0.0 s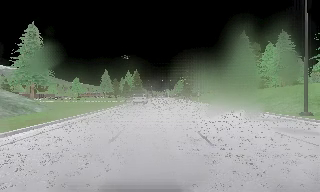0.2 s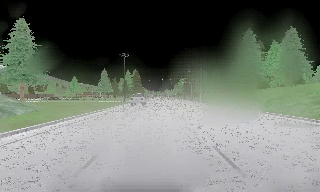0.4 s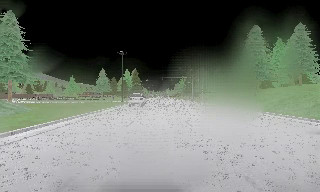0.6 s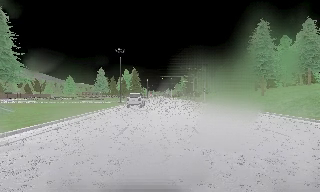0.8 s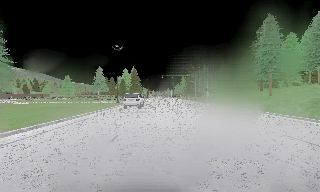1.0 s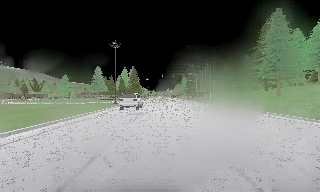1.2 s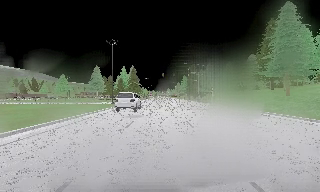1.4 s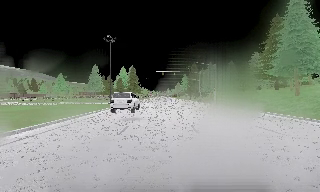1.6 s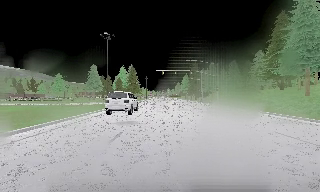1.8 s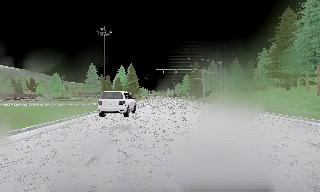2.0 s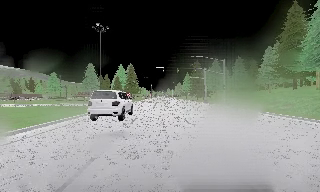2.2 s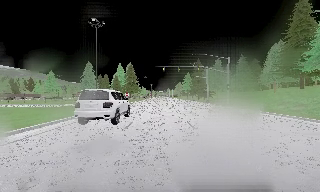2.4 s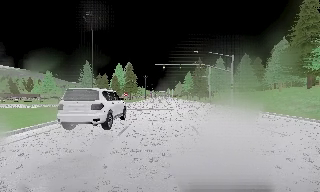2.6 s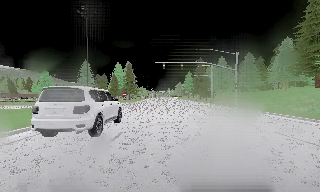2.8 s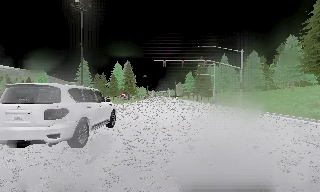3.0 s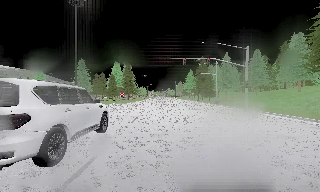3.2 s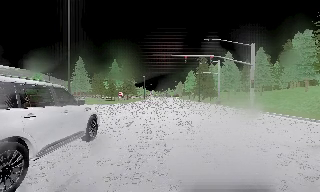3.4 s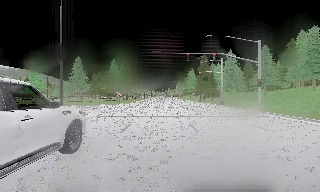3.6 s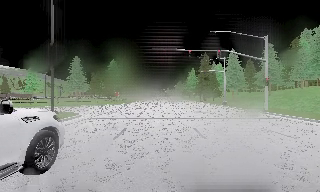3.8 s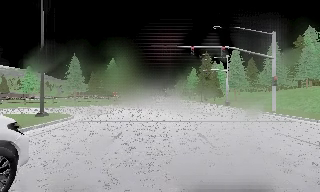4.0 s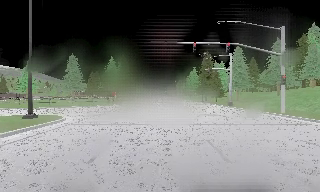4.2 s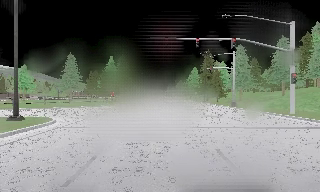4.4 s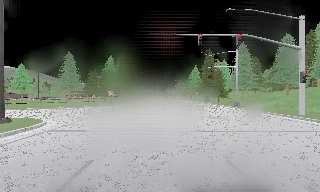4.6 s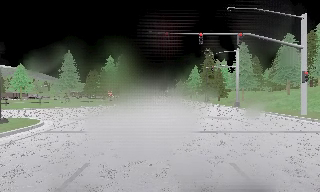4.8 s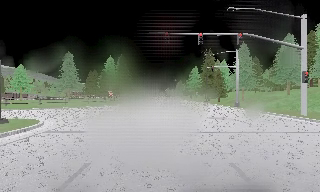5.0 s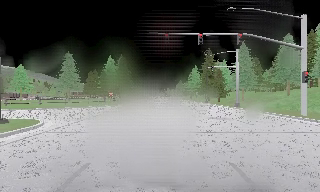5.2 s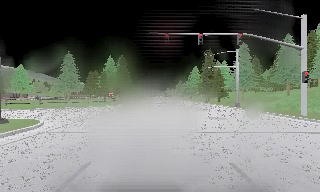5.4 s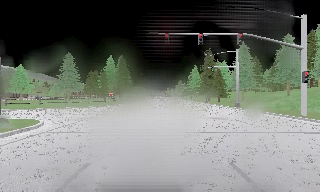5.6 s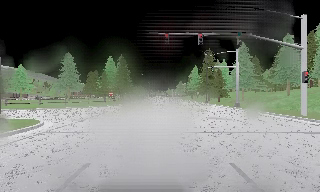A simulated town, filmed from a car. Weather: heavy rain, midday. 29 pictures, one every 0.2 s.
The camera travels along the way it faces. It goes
forward.
0.0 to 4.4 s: The camera travels forward, about 30 m, so what stands in front looms larger. It loses speed.
4.4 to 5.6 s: The camera shifts only a little, or ends up much as it began.
The film runs forward here.
